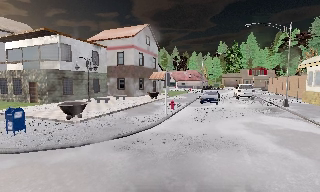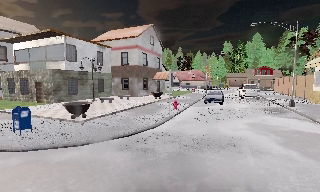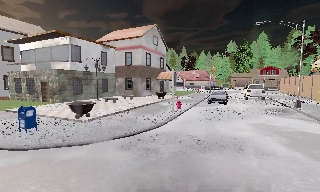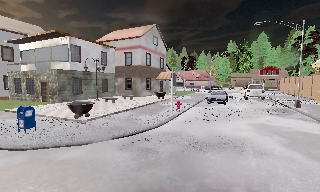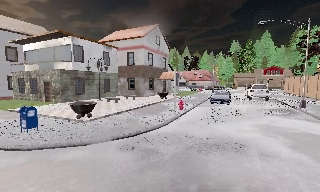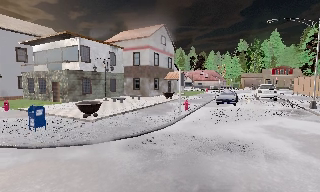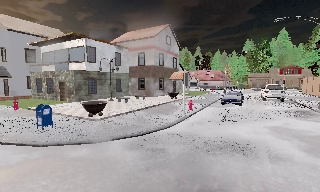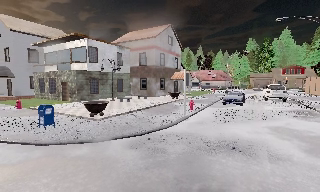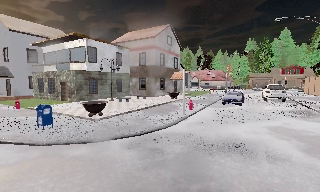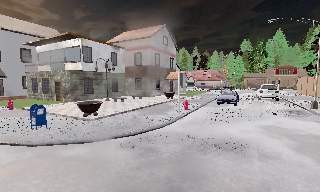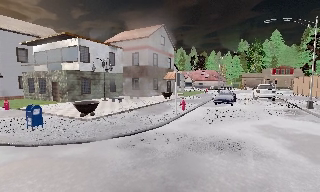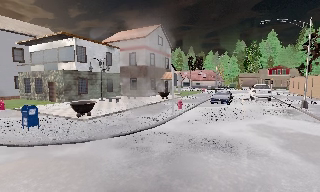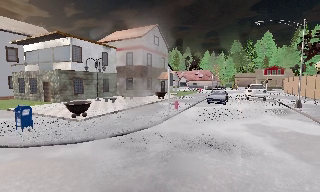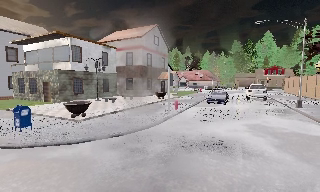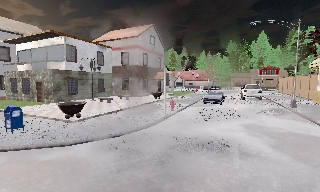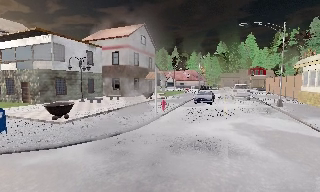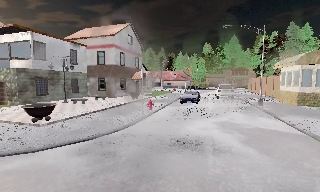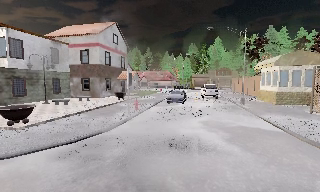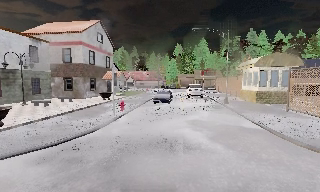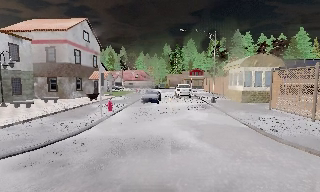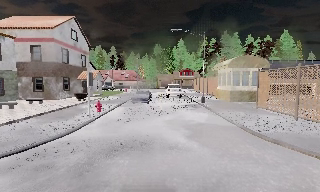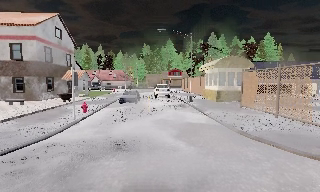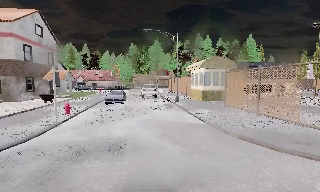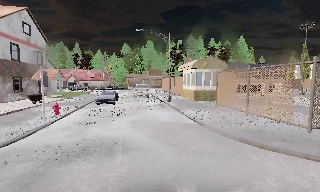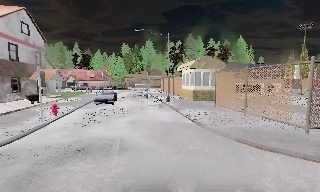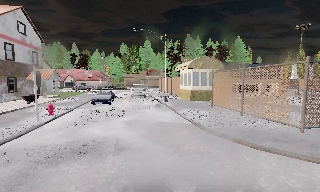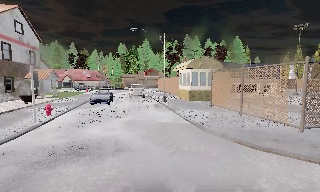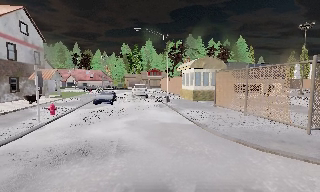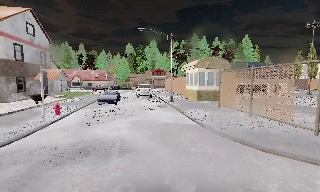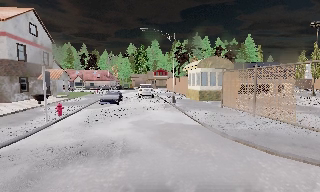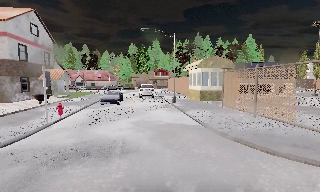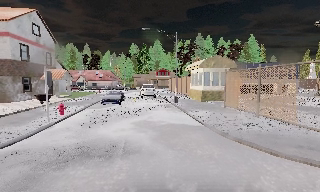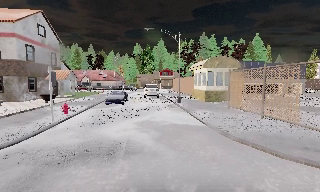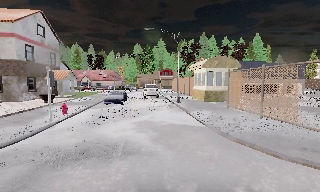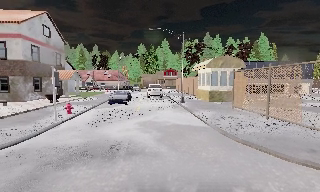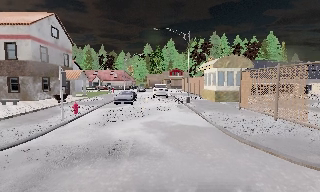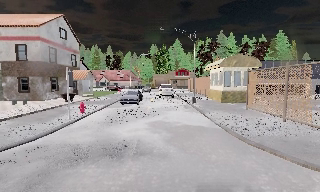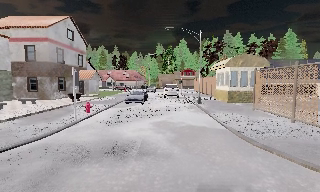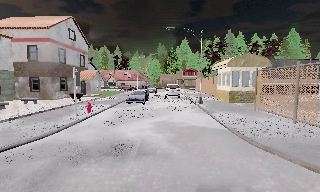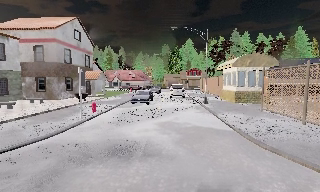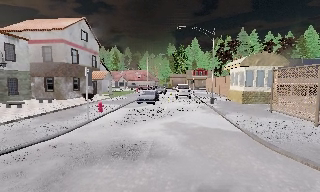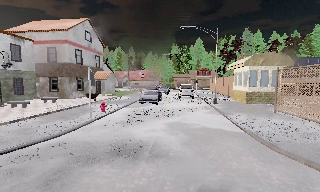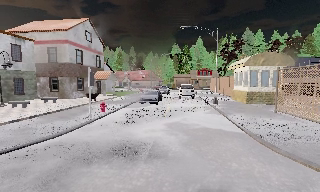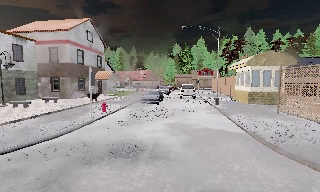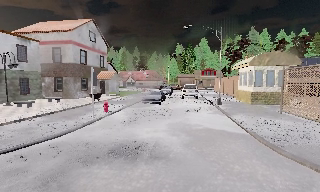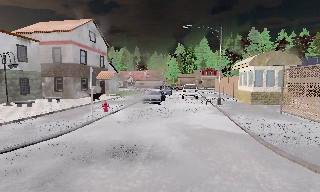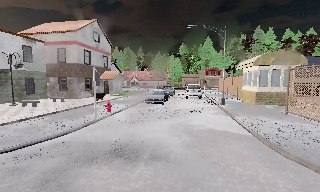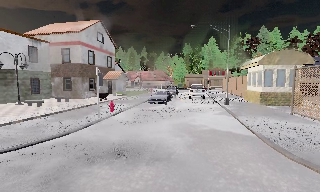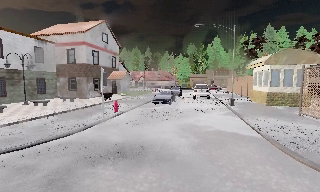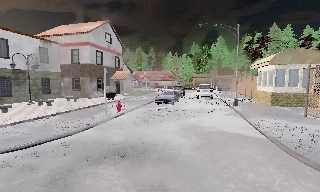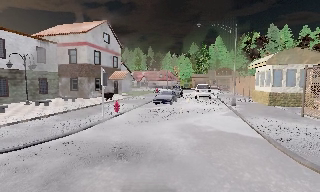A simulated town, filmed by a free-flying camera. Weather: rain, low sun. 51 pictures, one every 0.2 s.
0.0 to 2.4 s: The camera travels to its right, about 0.5 m.
2.4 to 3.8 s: The scene slides to the left, as the camera pans about 20 degrees to its right.
3.8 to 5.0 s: The camera pans to its right, which is clockwise from overhead, by about 15 degrees. It travels to its right, about 0.5 m, so close, fixed things drift to the left.
5.0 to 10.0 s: The scene slides to the right, as the camera pans about 25 degrees to its left. It travels forward and to its right, about 1.5 m, so what stands in front looms larger.
The film runs forward here.
